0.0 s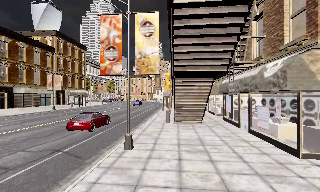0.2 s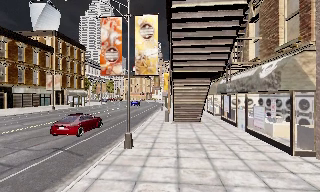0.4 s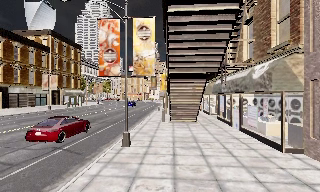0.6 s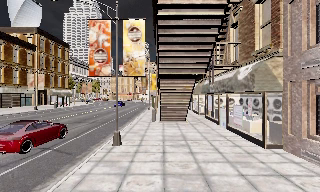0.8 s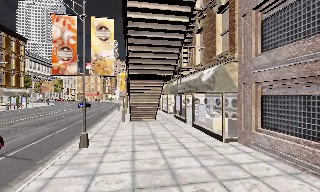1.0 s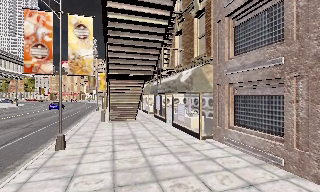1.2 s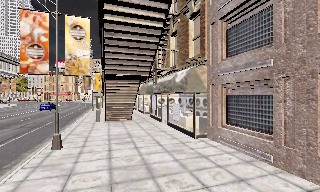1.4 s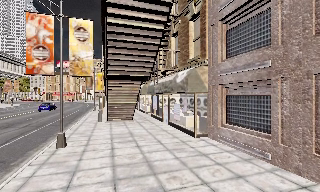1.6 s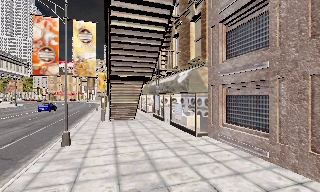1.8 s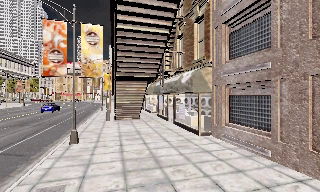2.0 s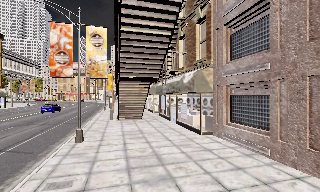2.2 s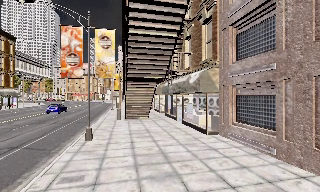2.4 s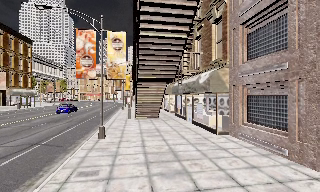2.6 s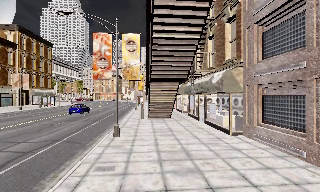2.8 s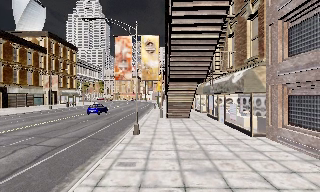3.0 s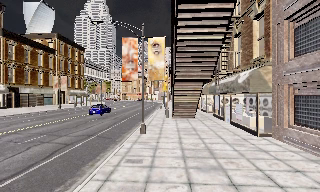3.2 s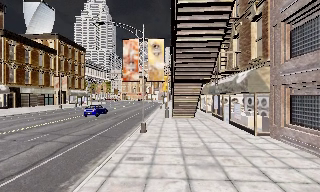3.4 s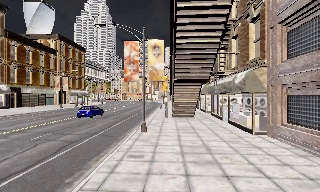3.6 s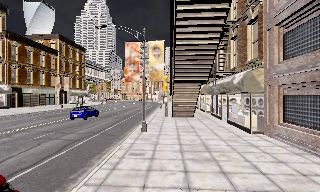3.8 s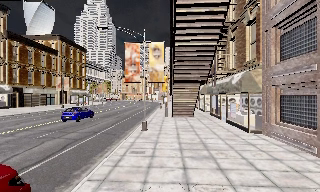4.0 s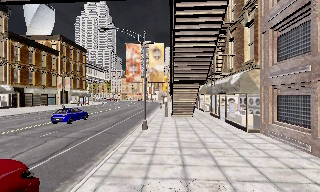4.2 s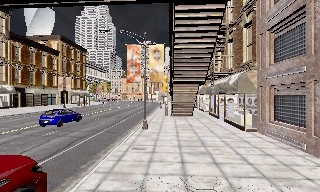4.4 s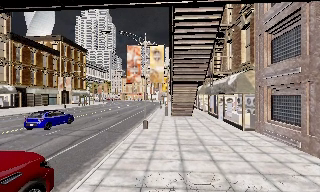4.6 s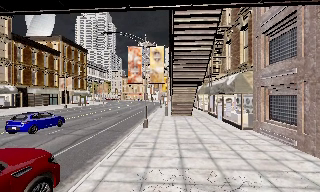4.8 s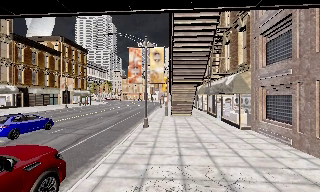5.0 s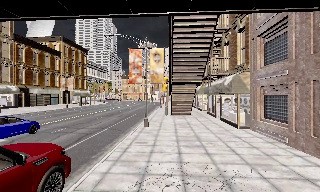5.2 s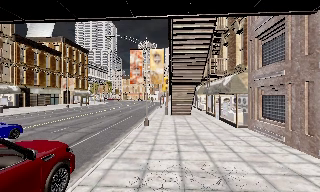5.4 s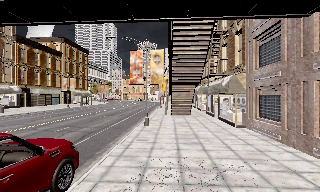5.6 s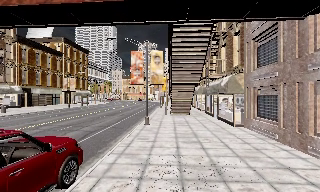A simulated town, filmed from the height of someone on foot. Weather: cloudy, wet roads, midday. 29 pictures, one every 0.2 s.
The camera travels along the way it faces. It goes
backward.
0.0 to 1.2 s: The camera swings to its right by about 25 degrees, and the scene slides to the left. It travels backward, about 1.5 m, so what stands in front gets smaller.
1.2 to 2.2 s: The camera travels backward, about 1 m, so what stands in front gets smaller.
2.2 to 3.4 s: The camera pans to its left, which is counterclockwise from overhead, by about 15 degrees. It travels backward, about 1.5 m, so what stands in front gets smaller.
3.4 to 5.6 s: The camera travels backward, about 2.5 m, so what stands in front gets smaller.
The film runs backward here.
